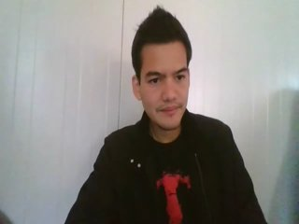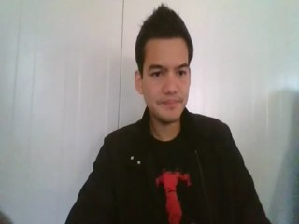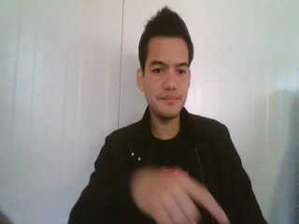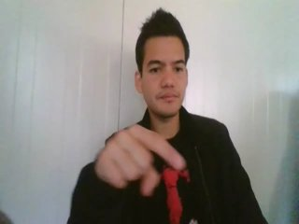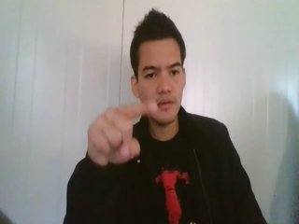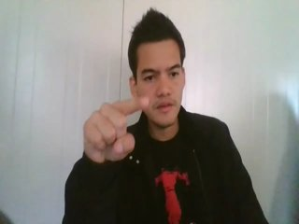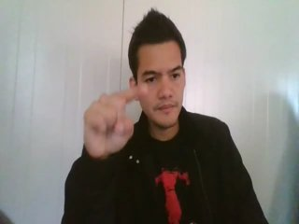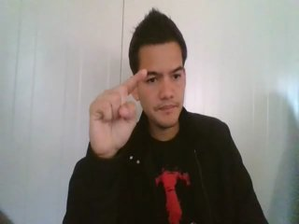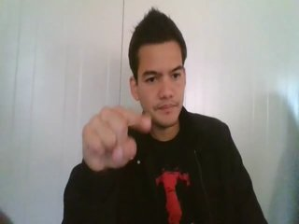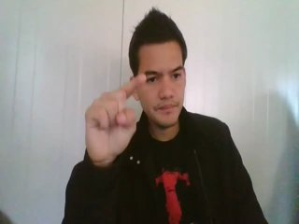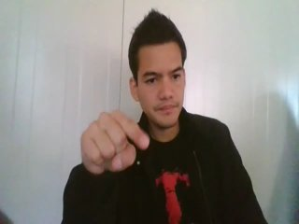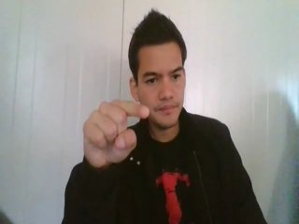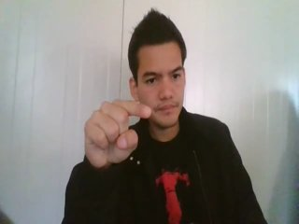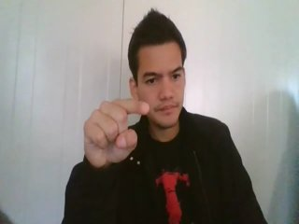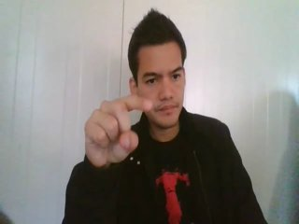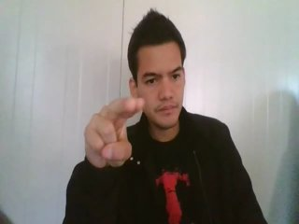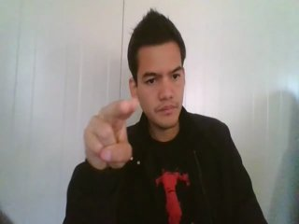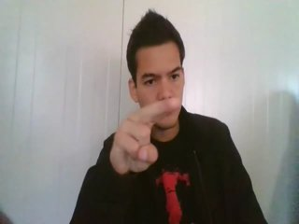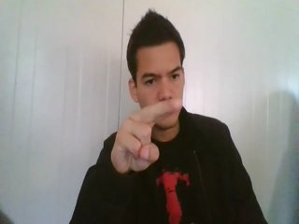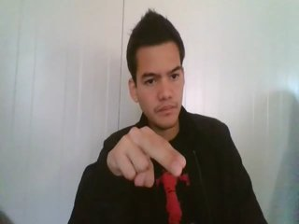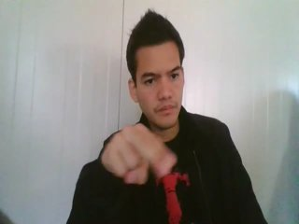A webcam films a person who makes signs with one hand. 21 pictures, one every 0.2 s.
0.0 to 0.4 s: Non-gesture.
0.5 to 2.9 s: Double click with one finger.
3.0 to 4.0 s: Pointing with two fingers.
